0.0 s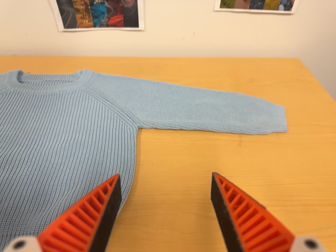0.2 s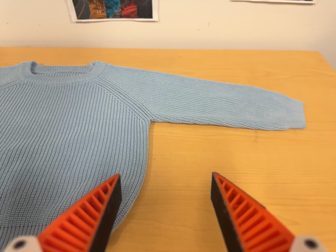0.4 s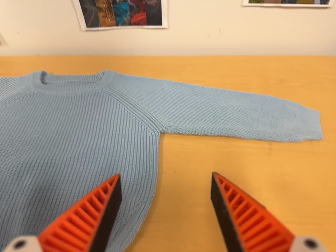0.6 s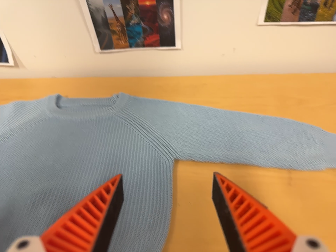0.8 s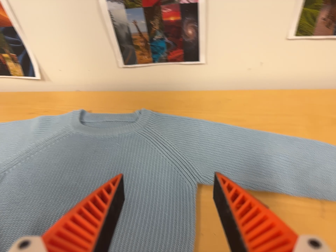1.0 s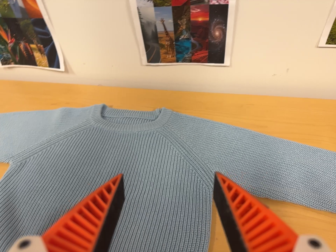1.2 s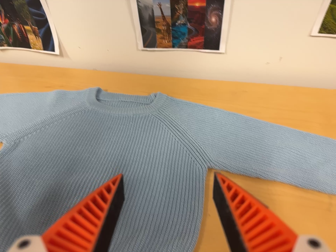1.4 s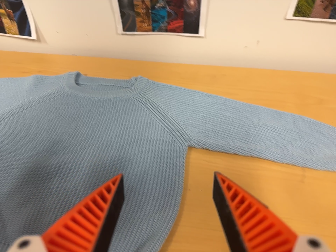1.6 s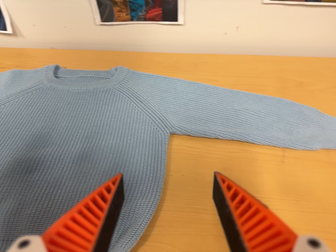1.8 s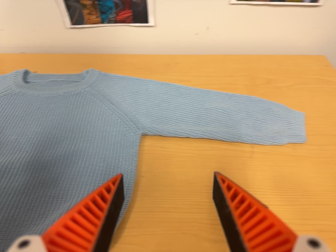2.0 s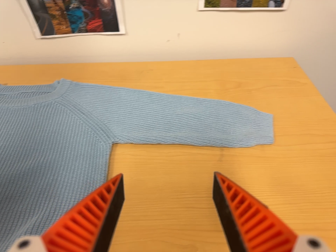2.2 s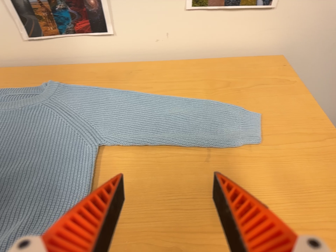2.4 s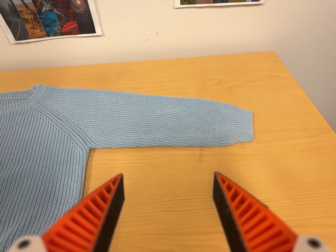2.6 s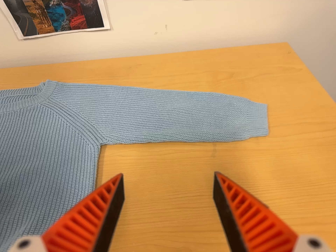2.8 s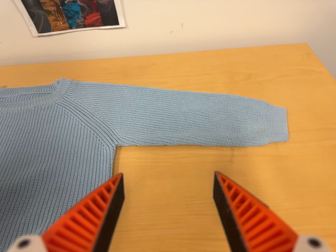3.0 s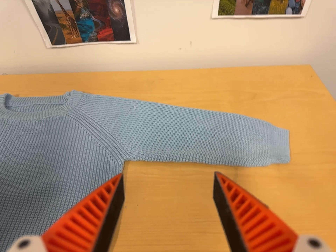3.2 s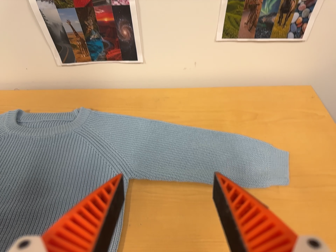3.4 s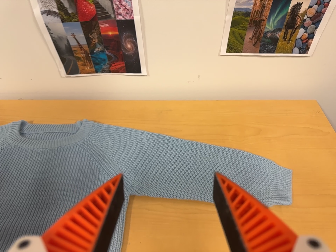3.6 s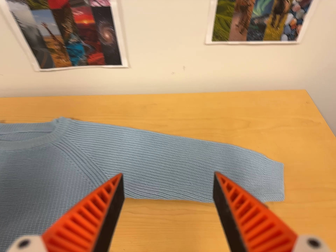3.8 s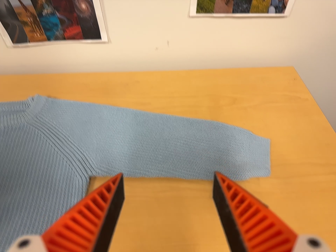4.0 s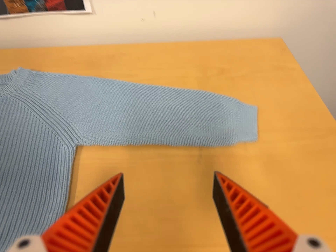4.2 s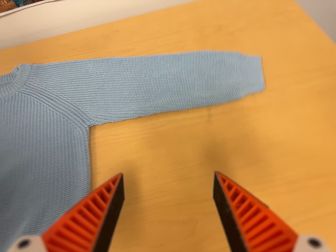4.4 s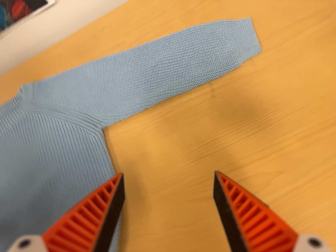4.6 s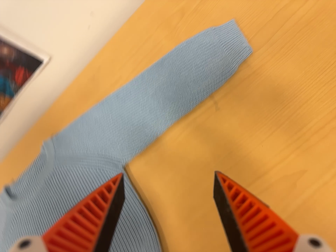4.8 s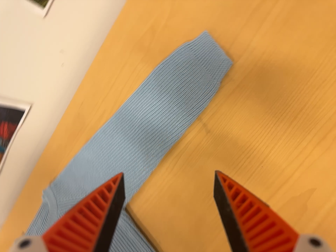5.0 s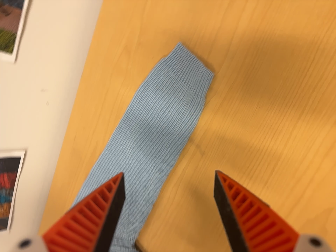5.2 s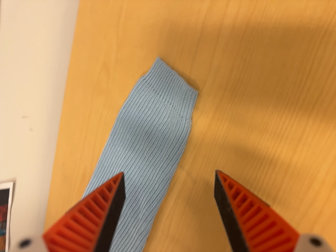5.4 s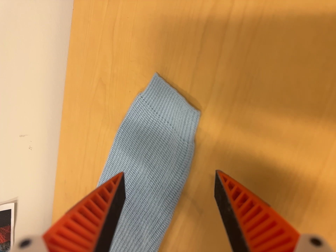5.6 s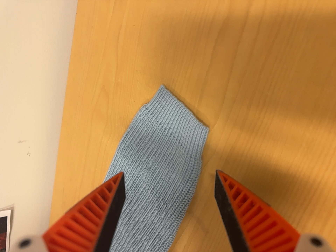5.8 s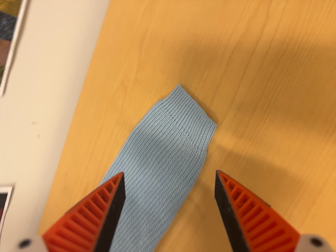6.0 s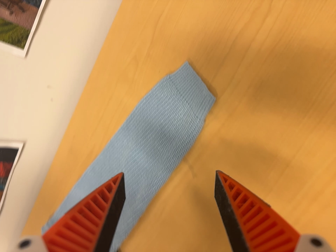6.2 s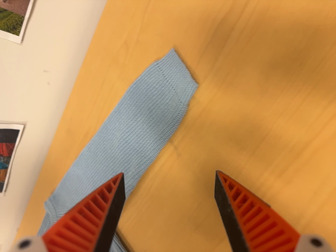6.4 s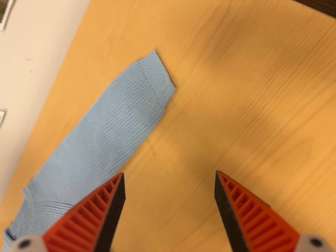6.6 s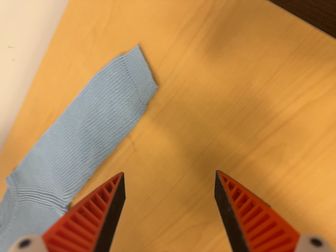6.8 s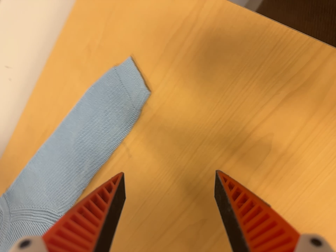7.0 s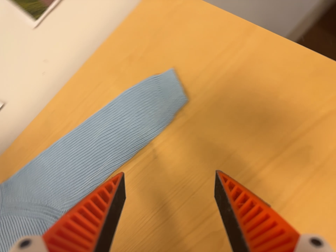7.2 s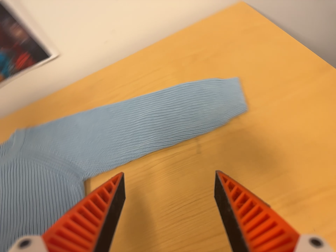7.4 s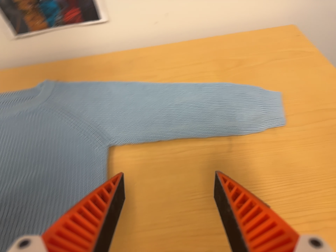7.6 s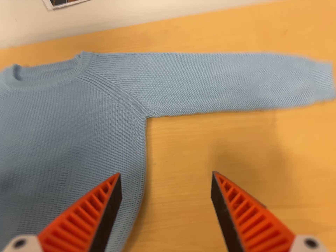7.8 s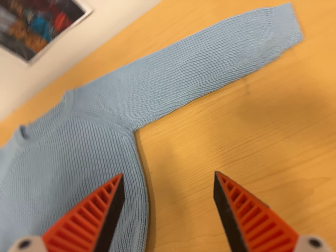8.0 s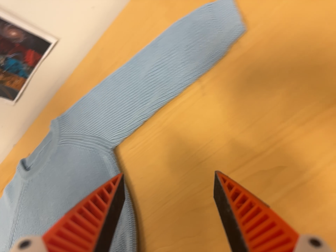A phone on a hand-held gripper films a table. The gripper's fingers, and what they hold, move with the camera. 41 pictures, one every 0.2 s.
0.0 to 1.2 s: The camera pans to its left by about 15 degrees. It travels toward the top of its view and forward, about 9 cm, so close, fixed things drift downward.
1.2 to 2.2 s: The camera pans to its right by about 10 degrees. It travels to its right, about 12 cm, so close, fixed things drift to the left. It rolls about its line of sight by about 10 degrees, and the scene rotates counterclockwise.
2.2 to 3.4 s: The camera travels toward the top of its view, about 10 cm, so close, fixed things drift downward.
3.4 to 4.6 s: The camera travels to its right, about 8 cm. Its aim tips toward the bottom of its view by about 15 degrees, and the scene shifts upward. It rolls about its line of sight by about 45 degrees, and the scene rotates counterclockwise.
4.6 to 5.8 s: The camera travels toward the top of its view, forward and to its right, about 20 cm, so close, fixed things drift downward. It rolls about its line of sight by about 20 degrees, and the scene rotates counterclockwise.
5.8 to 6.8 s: The camera travels backward and to its right, about 12 cm, so what stands in front gets smaller. It rolls about its line of sight by about 10 degrees, and the scene rotates clockwise.
6.8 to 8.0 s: The scene slides to the right, as the camera pans about 15 degrees to its left. It travels toward the bottom of its view and to its left, about 14 cm. It rolls about its line of sight by about 15 degrees, and the scene rotates clockwise.
The film runs forward here.
